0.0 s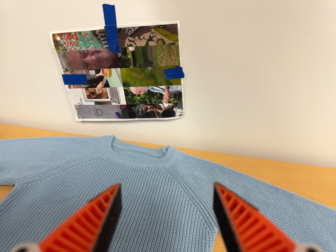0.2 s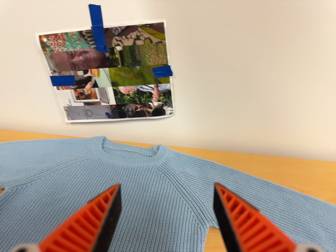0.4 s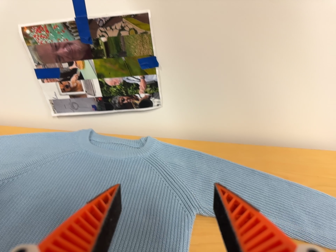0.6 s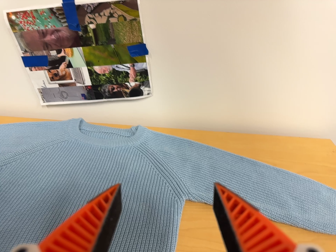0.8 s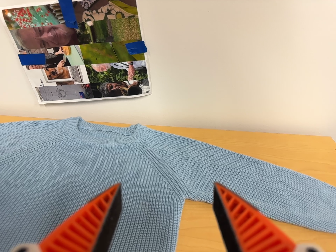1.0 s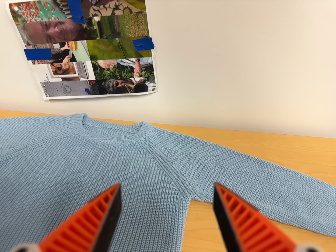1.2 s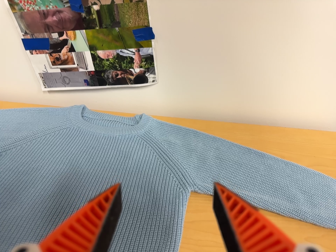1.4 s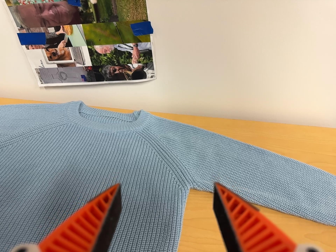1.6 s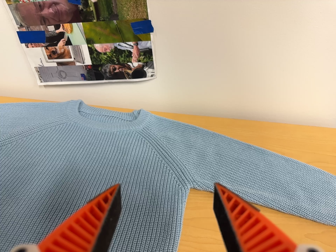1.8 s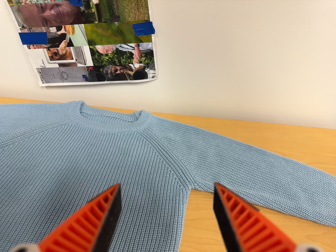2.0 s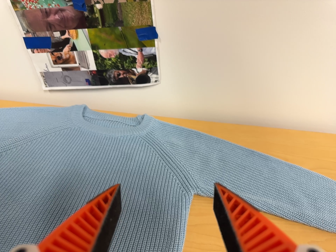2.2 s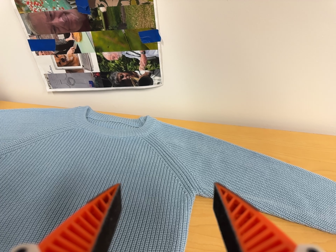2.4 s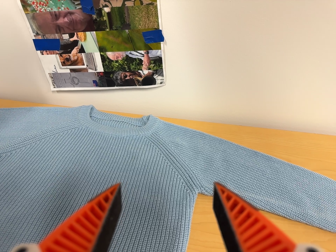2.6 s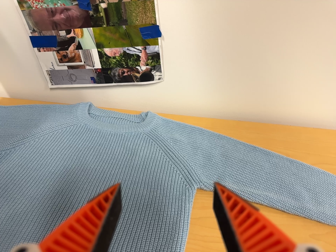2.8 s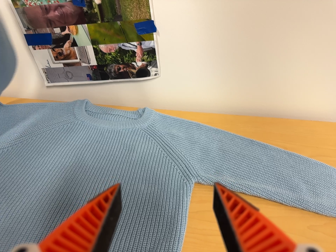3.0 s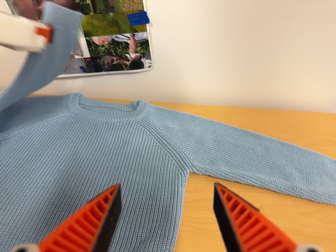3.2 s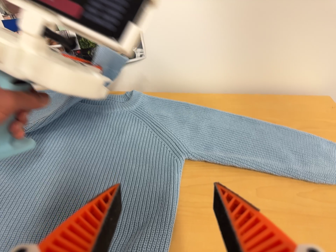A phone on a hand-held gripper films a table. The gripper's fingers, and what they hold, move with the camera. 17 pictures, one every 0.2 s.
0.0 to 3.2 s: The camera travels toward the bottom of its view, about 6 cm, so close, fixed things drift upward. Its aim tips toward the bottom of its view by about 10 degrees, and the scene shifts upward.
The film runs forward here.
